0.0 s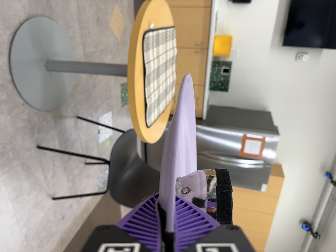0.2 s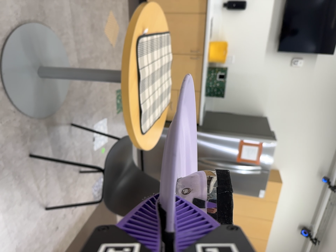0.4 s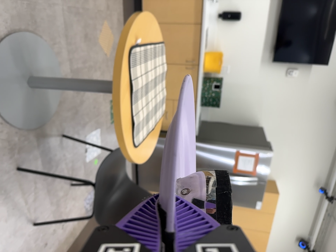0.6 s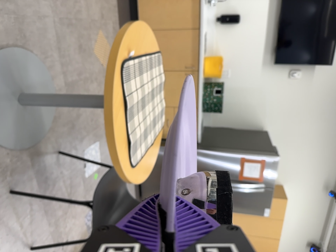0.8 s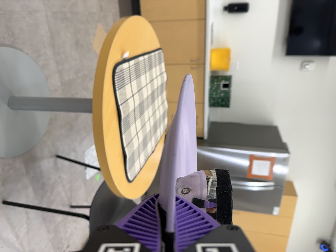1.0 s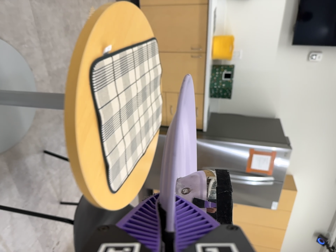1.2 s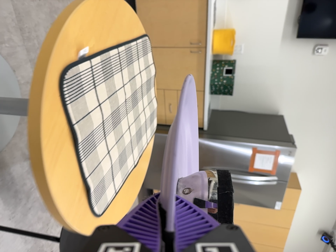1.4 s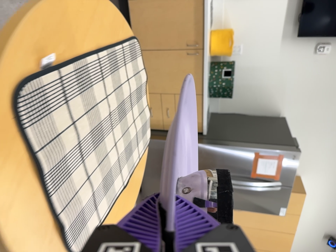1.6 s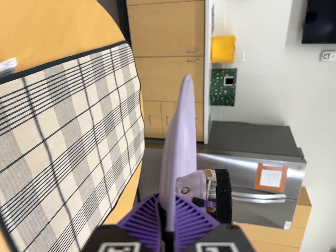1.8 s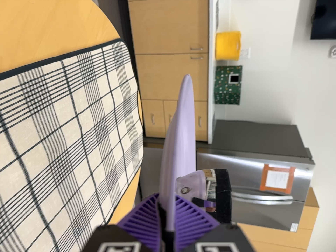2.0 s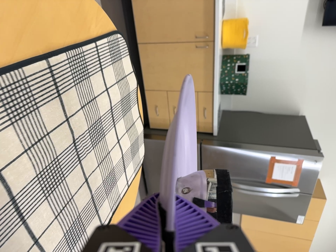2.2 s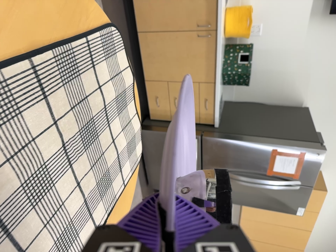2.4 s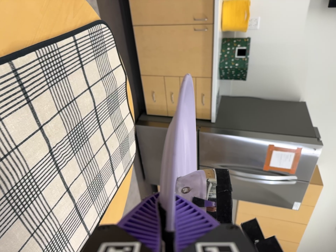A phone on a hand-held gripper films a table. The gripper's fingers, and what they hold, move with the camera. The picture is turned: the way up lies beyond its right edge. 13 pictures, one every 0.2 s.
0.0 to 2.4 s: The camera travels forward and toward the top of its view, about 100 cm, so what stands in front looms larger. Its aim tips toward the bottom of its view by about 10 degrees.
The film runs forward here.
